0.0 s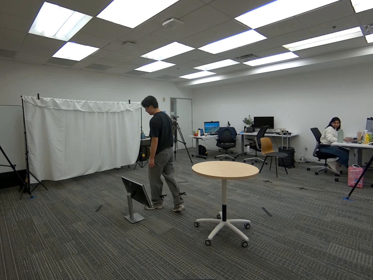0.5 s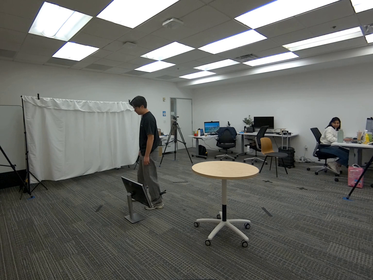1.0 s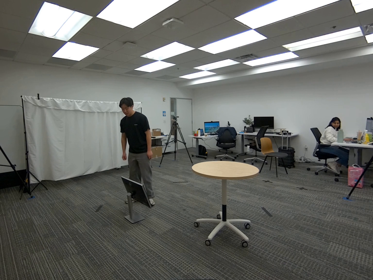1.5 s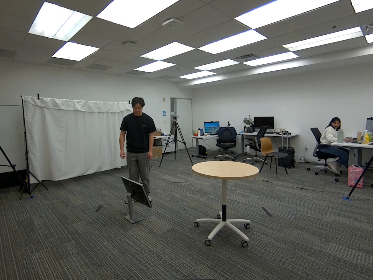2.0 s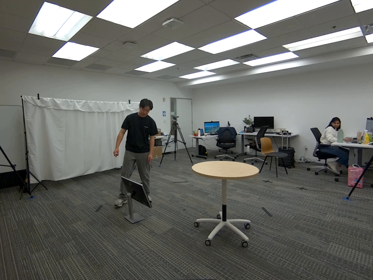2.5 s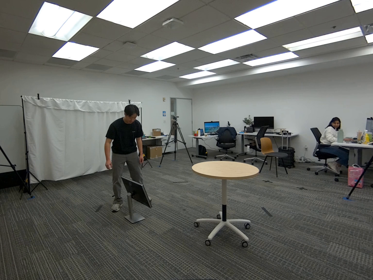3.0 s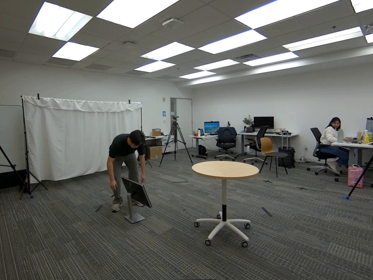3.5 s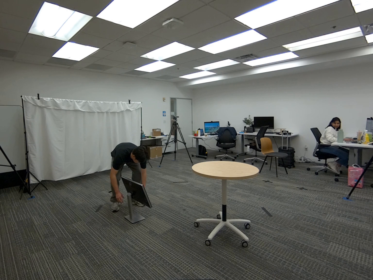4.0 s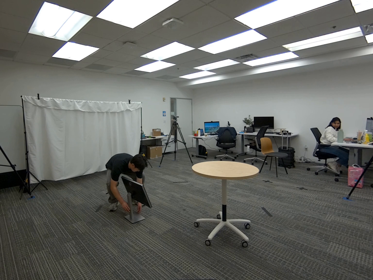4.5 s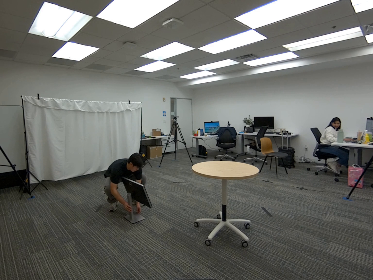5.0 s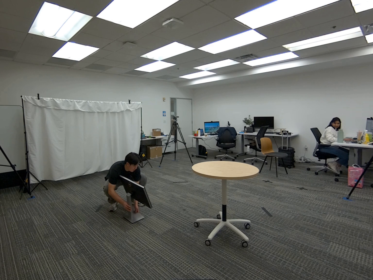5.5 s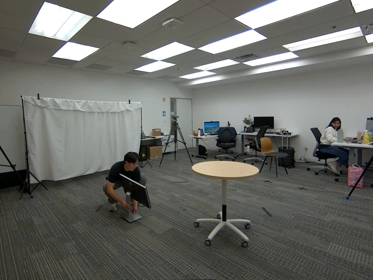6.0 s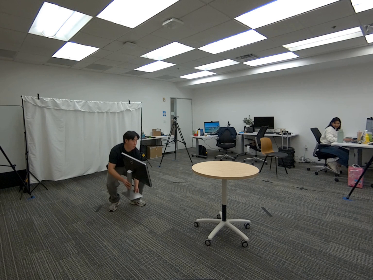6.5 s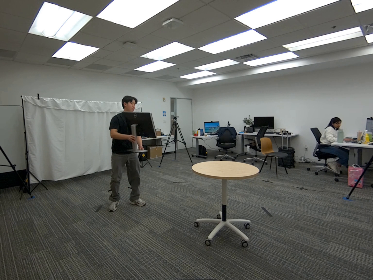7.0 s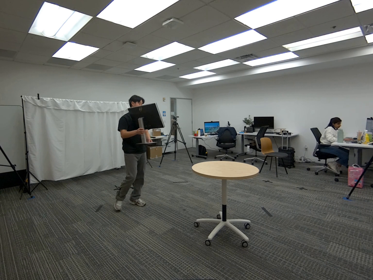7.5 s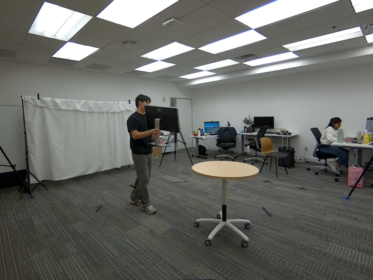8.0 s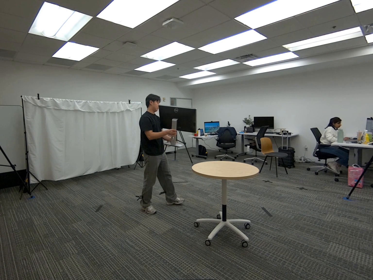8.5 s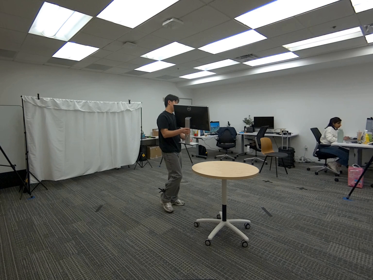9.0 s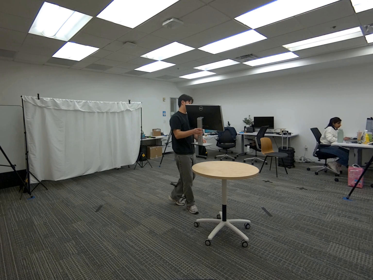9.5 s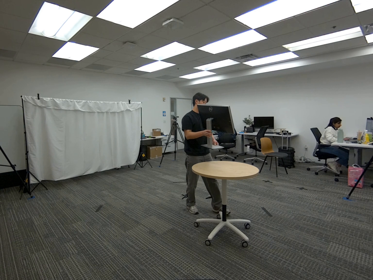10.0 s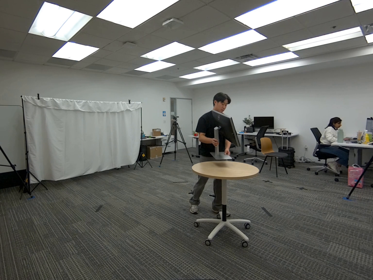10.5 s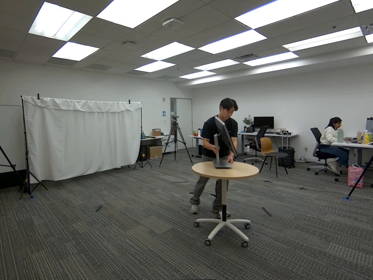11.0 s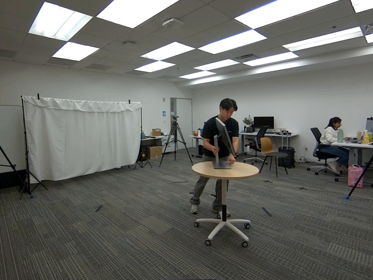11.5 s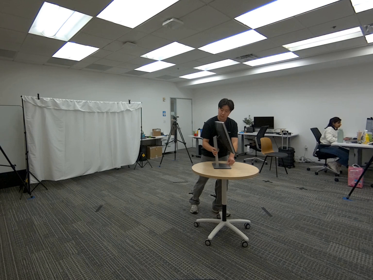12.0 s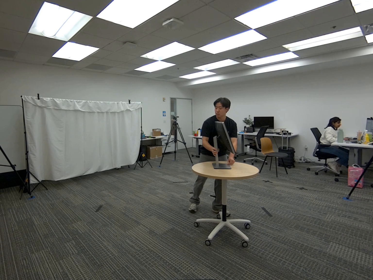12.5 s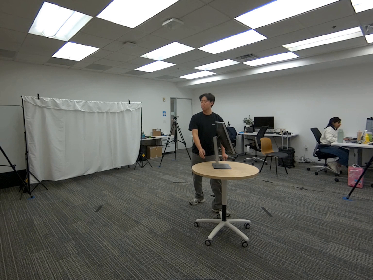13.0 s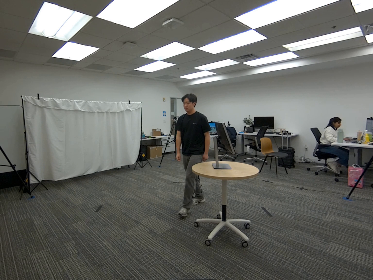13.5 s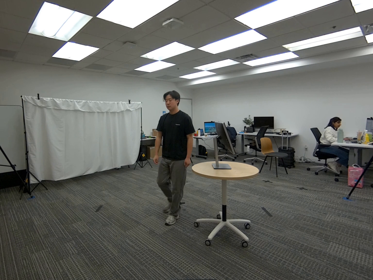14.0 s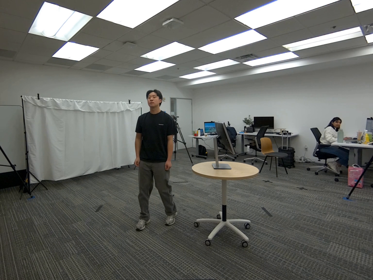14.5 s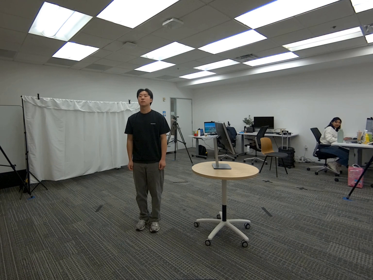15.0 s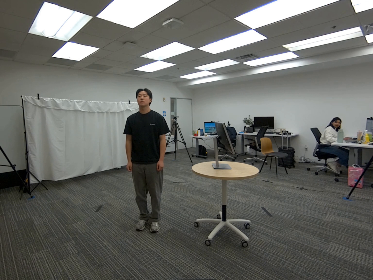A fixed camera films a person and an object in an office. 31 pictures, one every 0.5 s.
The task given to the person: Walk over to the monitor on the ground and pick up the monitor from the base and place on the round table.
